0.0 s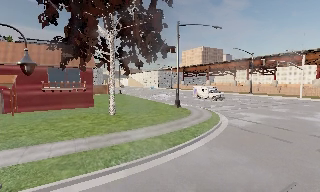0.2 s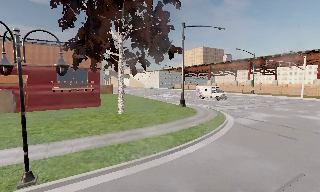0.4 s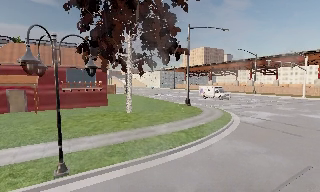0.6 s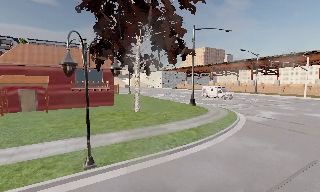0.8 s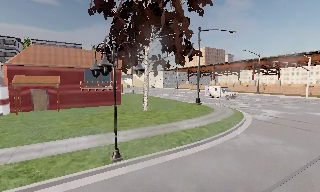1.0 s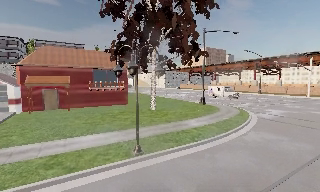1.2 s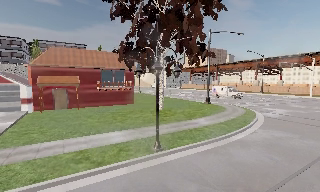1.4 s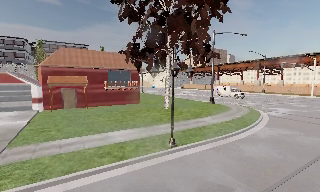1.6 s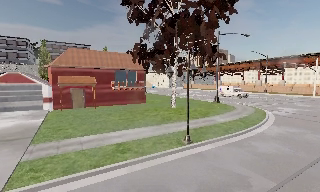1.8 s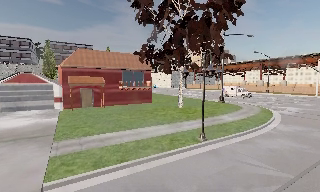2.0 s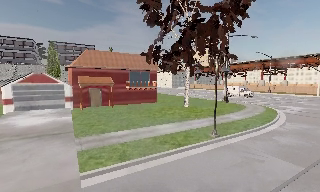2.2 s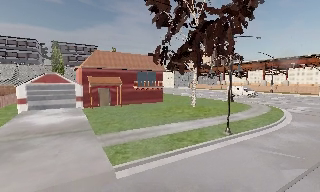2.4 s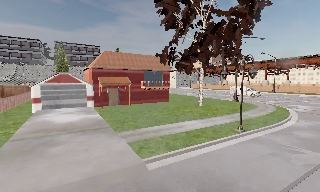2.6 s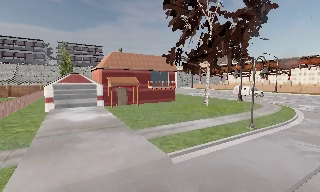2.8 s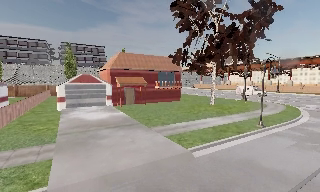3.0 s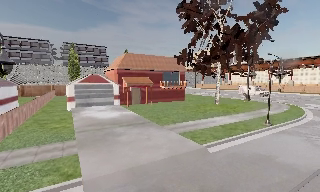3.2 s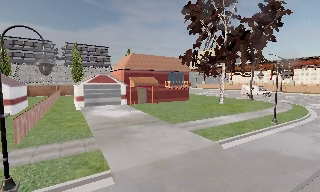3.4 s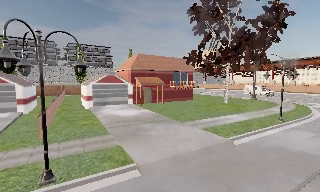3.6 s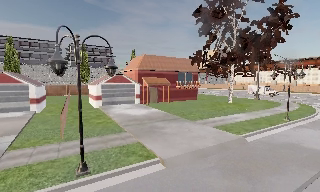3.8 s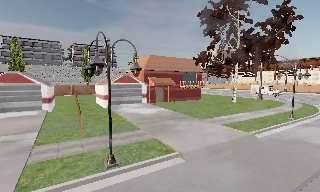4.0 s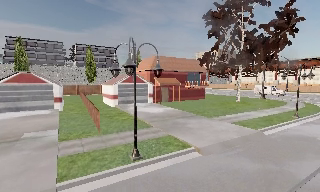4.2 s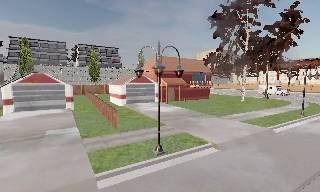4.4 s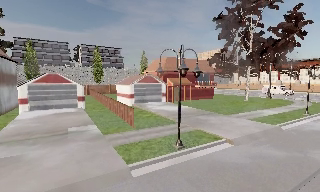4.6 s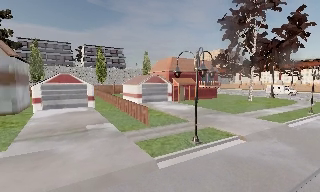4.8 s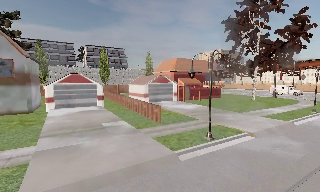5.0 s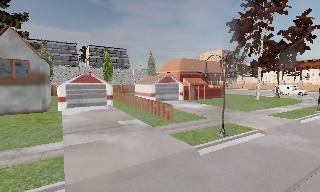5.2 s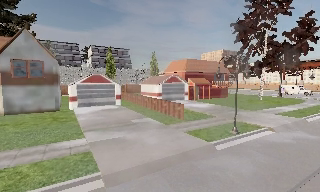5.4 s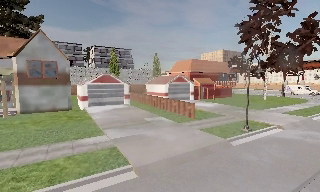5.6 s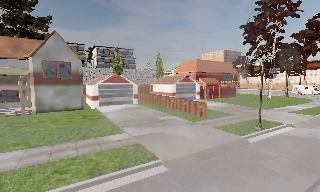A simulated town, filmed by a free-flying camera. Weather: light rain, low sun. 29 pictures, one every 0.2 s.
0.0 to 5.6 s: The camera travels to its left and backward, about 30 m, so close, fixed things drift to the right.
The film runs forward here.
